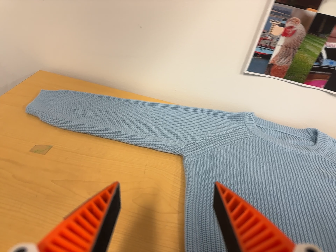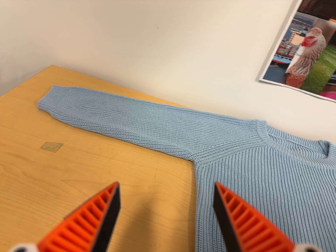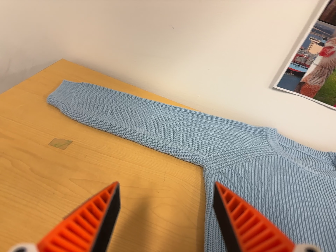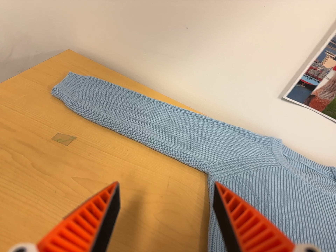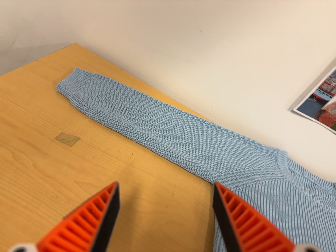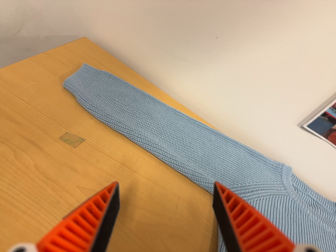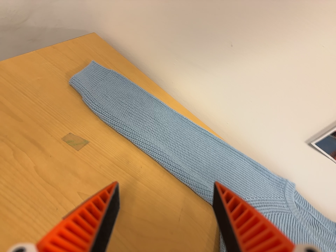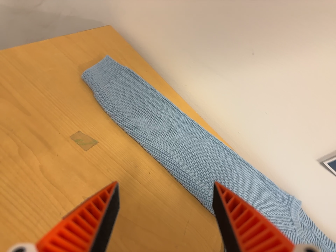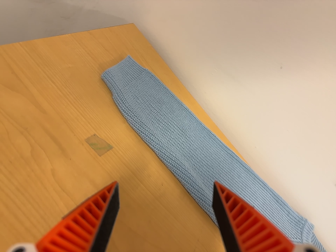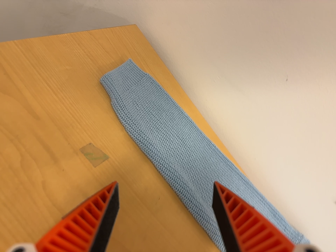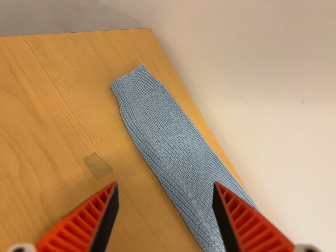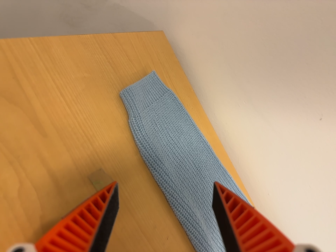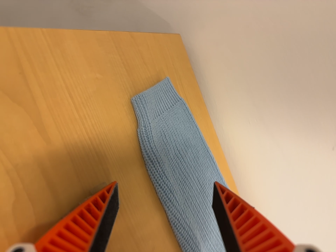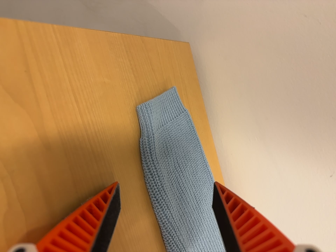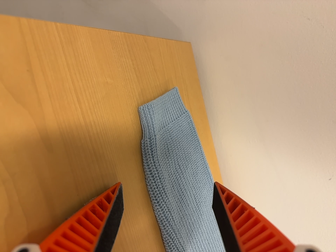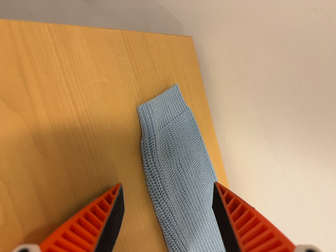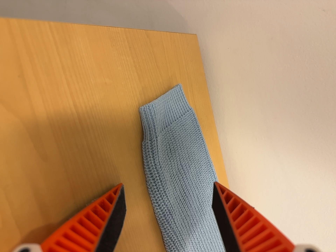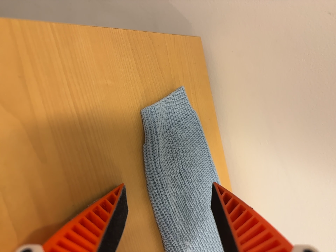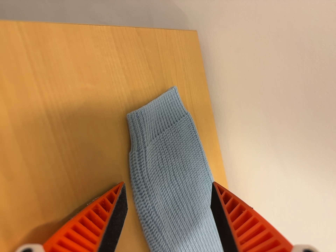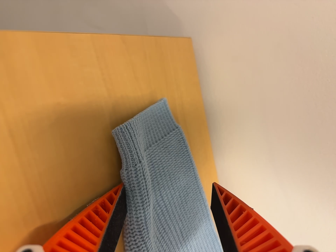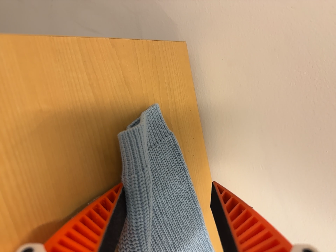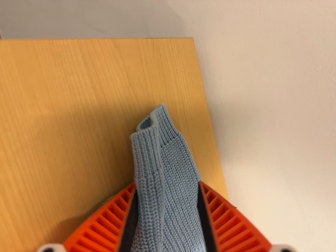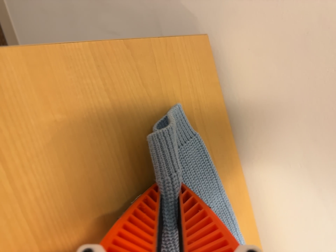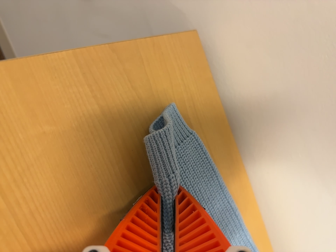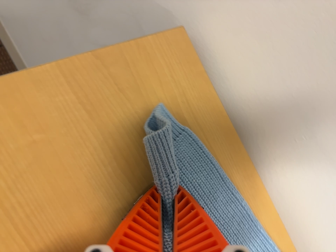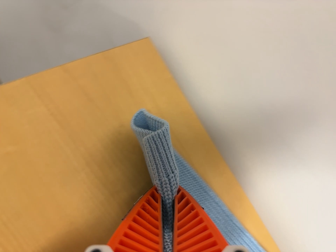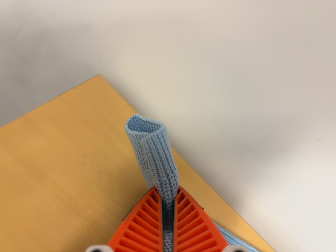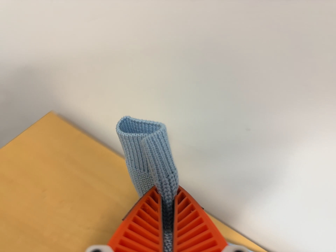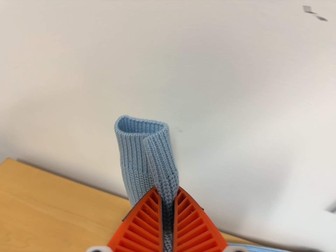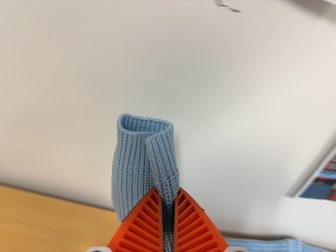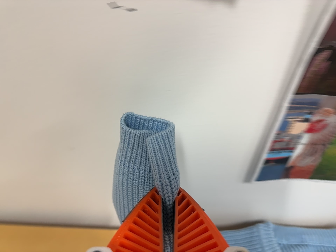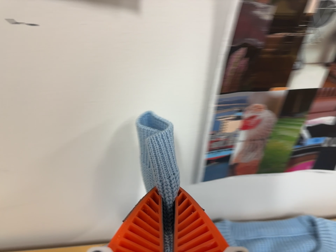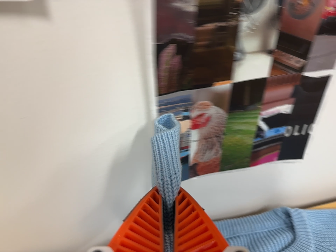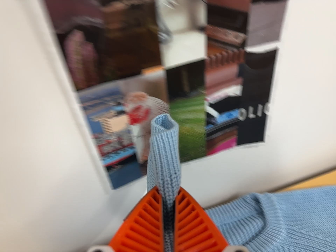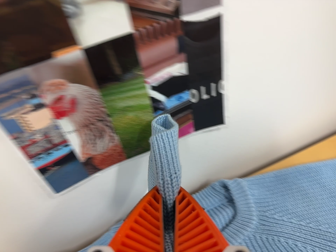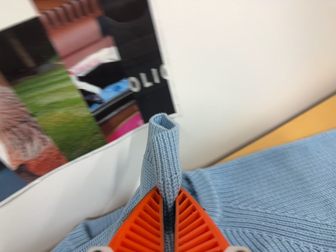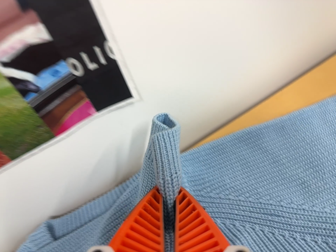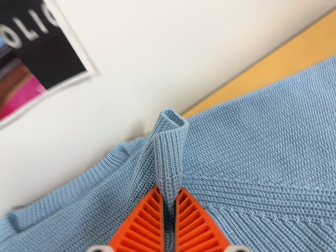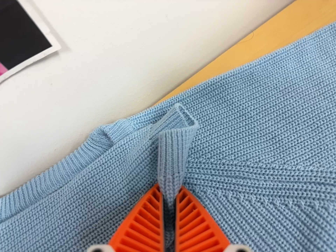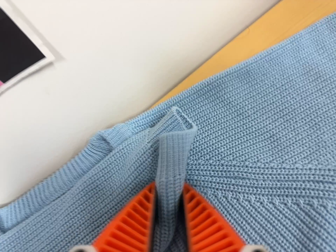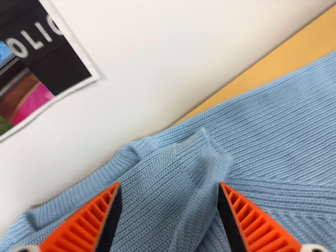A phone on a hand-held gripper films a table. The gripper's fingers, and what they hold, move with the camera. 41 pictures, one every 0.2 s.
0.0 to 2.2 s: The camera travels to its left, forward and toward the top of its view, about 28 cm, so close, fixed things drift to the right. It rolls about its line of sight by about 50 degrees, and the scene rotates clockwise.
2.2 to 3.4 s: The camera travels toward the top of its view, about 7 cm. It rolls about its line of sight by about 15 degrees, and the scene rotates clockwise.
3.4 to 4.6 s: The camera pans to its left by about 10 degrees. It travels to its right and forward, about 9 cm.
4.6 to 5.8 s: The camera travels to its right, about 30 cm, so close, fixed things drift to the left. Its aim tips toward the top of its view by about 15 degrees, and the scene shifts downward. It rolls about its line of sight by about 55 degrees, and the scene rotates counterclockwise.
5.8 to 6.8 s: The scene slides to the left, as the camera pans about 10 degrees to its right. It travels to its right, about 30 cm, so close, fixed things drift to the left. It rolls about its line of sight by about 35 degrees, and the scene rotates counterclockwise.
6.8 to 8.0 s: The camera travels to its right and forward, about 14 cm, so close, fixed things drift to the left. Its aim tips toward the bottom of its view by about 10 degrees, and the scene shifts upward. It rolls about its line of sight by about 10 degrees, and the scene rotates counterclockwise.
The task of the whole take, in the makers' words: left arm across.
The film runs forward here.
